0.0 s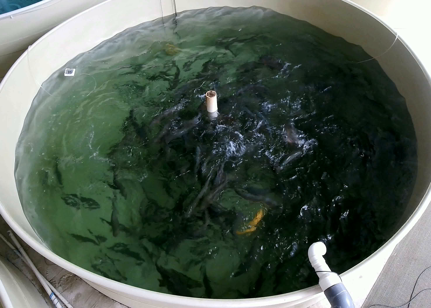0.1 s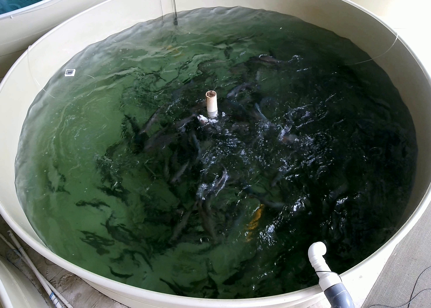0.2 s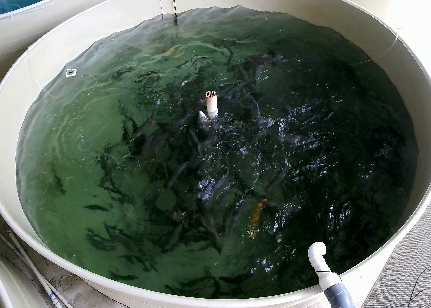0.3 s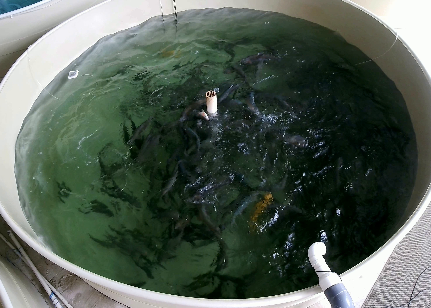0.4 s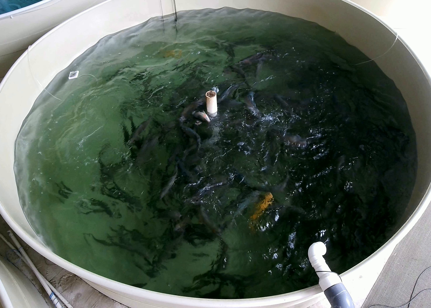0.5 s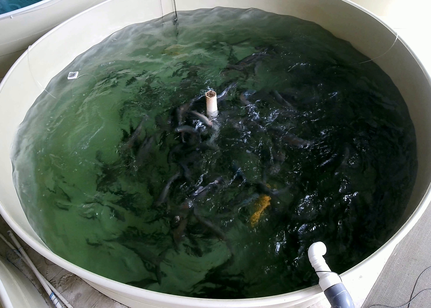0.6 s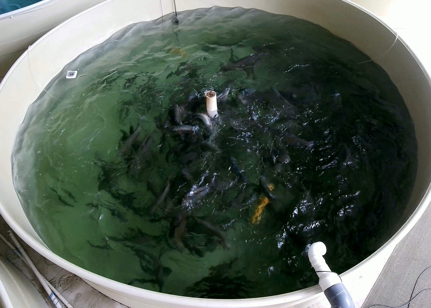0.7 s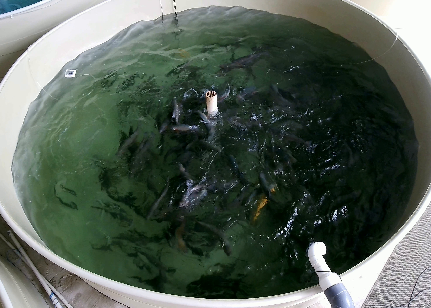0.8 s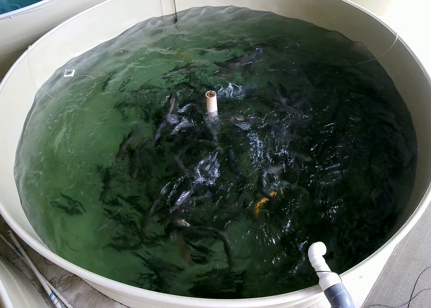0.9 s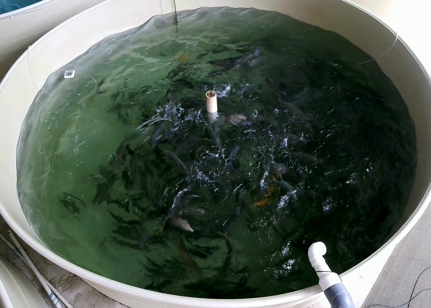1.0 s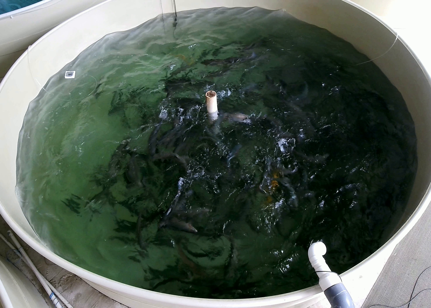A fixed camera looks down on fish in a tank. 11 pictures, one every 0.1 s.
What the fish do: Strong feeding.
